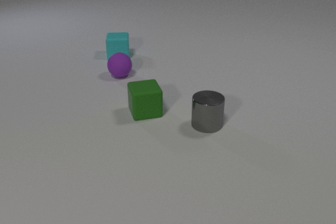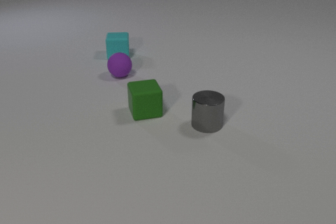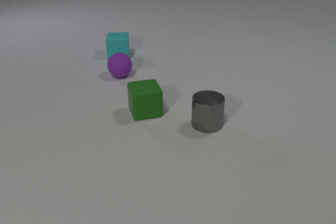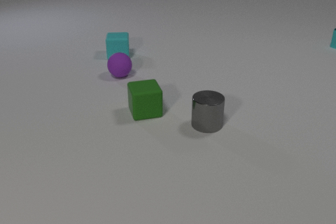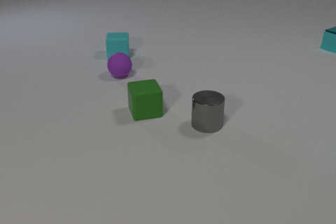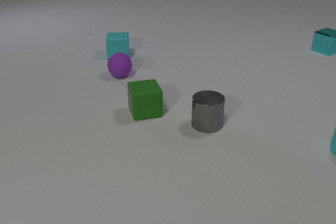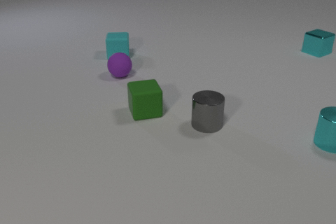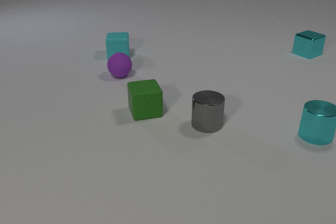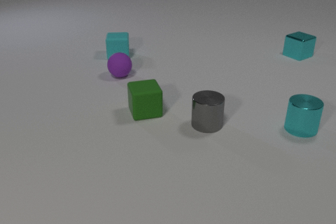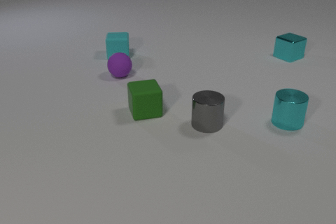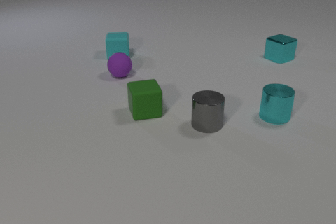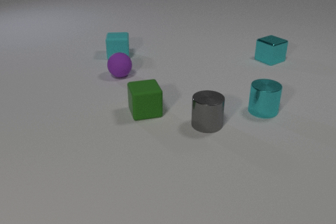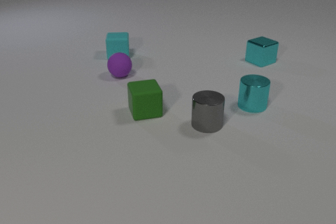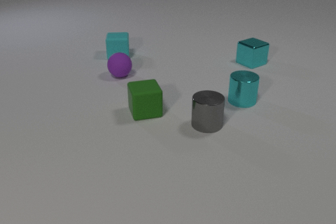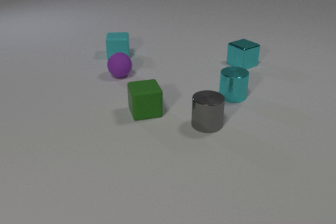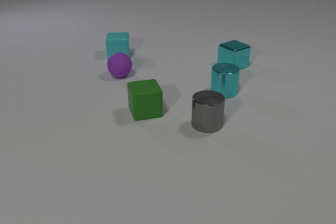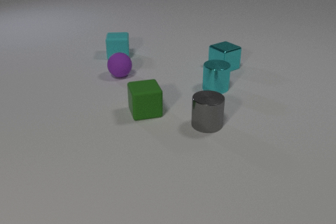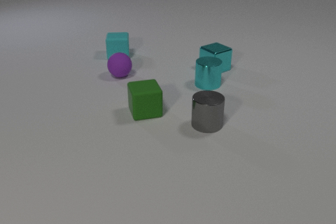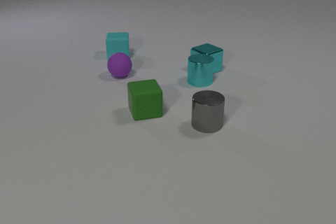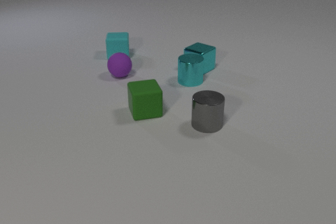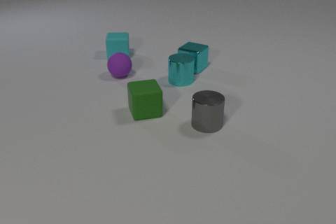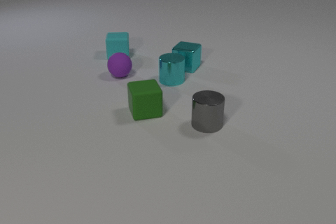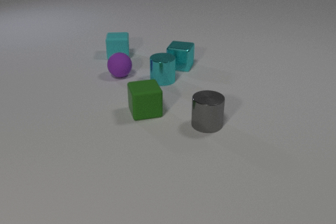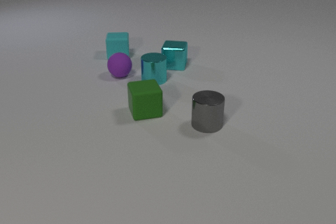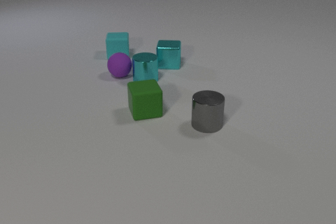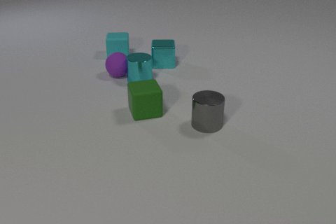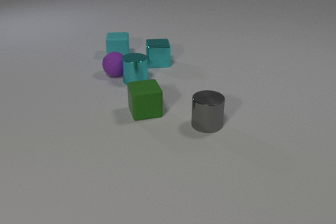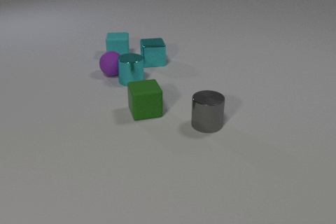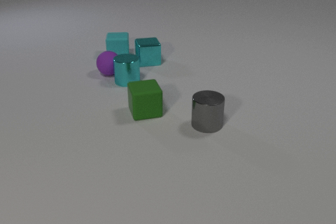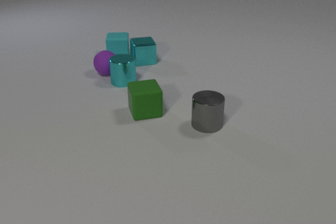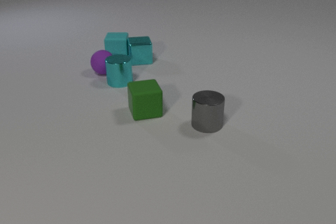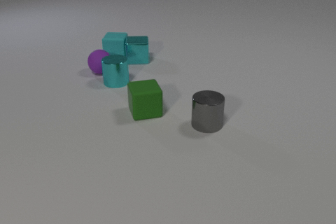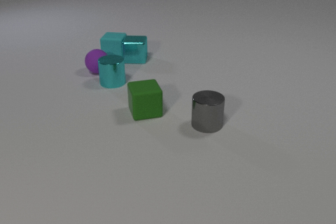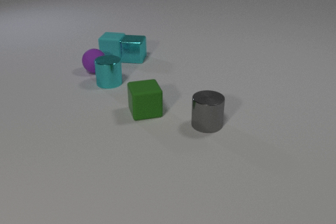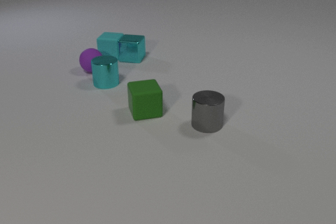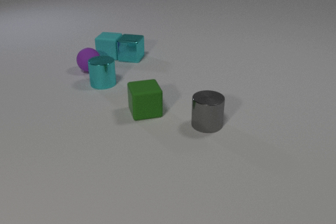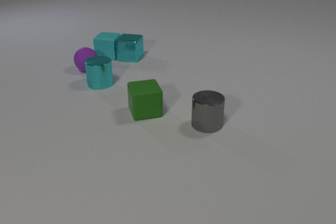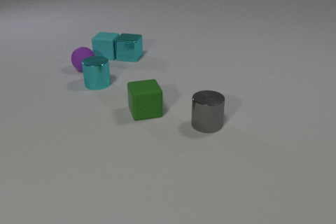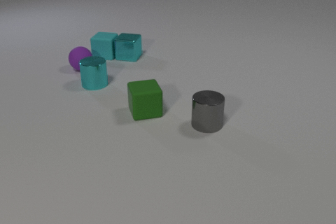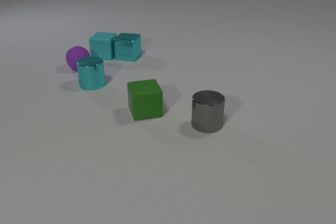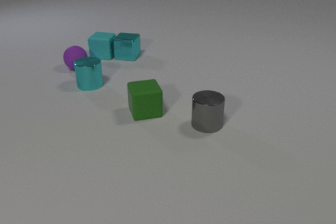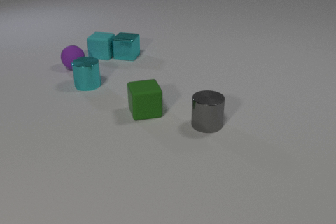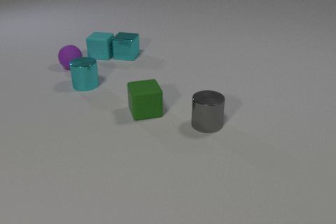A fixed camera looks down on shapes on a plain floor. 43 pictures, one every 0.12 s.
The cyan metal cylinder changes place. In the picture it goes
to the left.
The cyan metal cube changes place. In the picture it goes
to the left.
0.00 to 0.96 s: The cyan metal cylinder comes in at the right edge, slides to the left and away from the camera. The cyan metal cube comes in at the right edge, slides to the left and toward the camera.
0.96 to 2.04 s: The cyan metal cylinder slides to the left and away from the camera. The cyan metal cube slides to the left and toward the camera.
2.04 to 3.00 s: The cyan metal cylinder slides to the left. The cyan metal cube slides to the left, spins so that its near face slides to the right, counterclockwise seen from above. The cyan metal cylinder and the cyan metal cube collide. The cyan metal cylinder and the purple rubber sphere collide.
3.00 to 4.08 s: The cyan metal cylinder slides to the left. The cyan metal cube slides to the left and away from the camera. The purple rubber sphere rolls to the left and away from the camera. The cyan rubber cube slides to the left. The cyan metal cube and the cyan rubber cube collide.
4.08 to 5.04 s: The cyan metal cylinder slides to the left. The cyan metal cube slides away from the camera and to the left. The purple rubber sphere rolls to the left and away from the camera. The cyan rubber cube slides to the left.
What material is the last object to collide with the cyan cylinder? rubber.
How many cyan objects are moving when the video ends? 3.
How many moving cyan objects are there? 3.
